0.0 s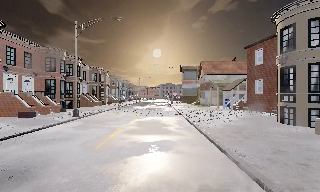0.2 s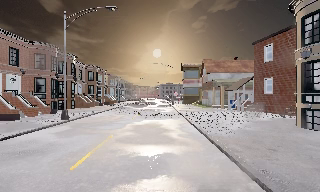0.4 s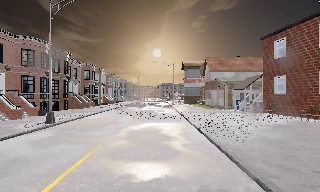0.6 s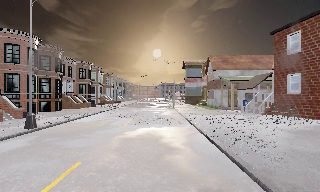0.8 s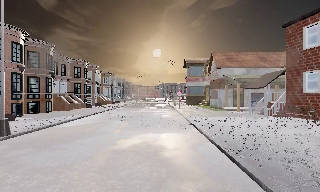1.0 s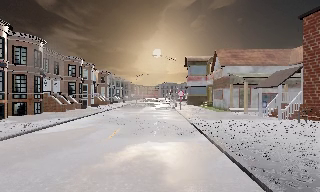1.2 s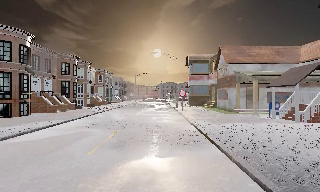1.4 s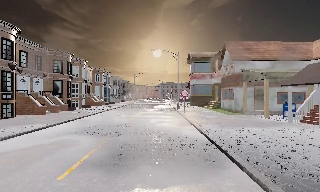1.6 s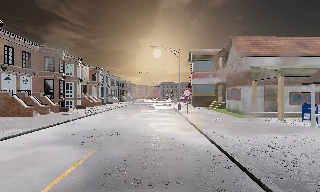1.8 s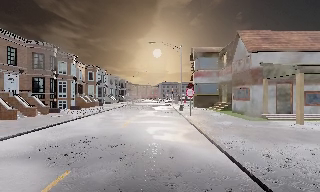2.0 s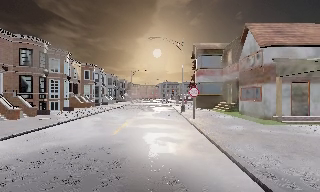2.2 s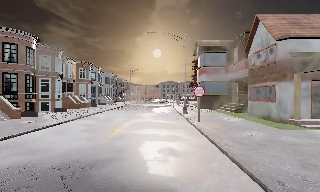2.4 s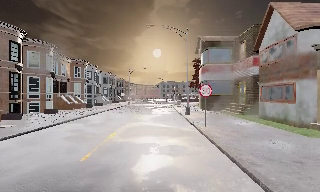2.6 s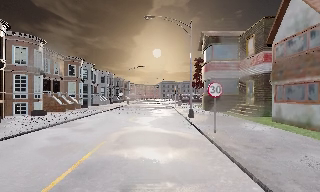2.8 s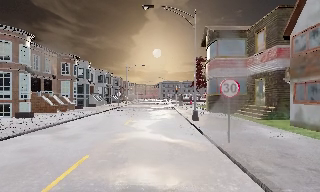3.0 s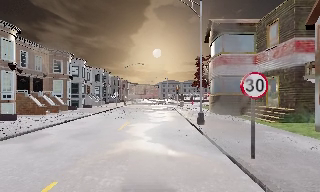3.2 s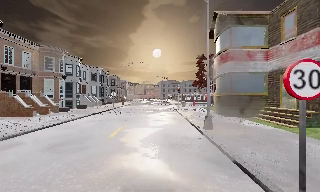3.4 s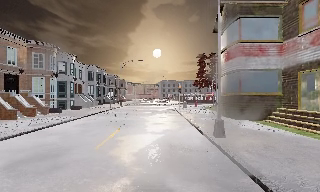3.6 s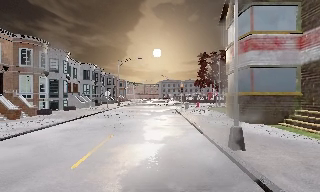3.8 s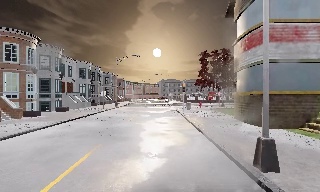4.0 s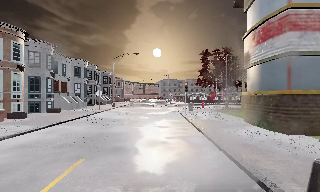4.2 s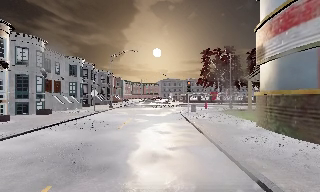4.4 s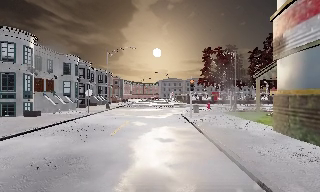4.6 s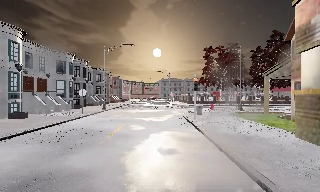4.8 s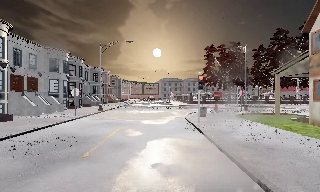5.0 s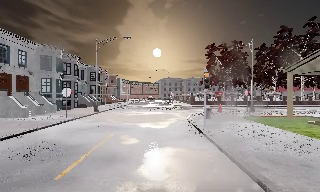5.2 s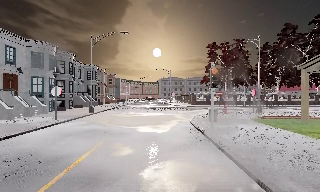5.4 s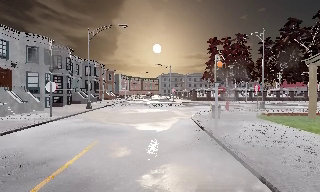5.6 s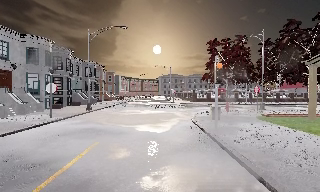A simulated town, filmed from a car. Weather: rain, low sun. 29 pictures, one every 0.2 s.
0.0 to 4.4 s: The camera travels forward, about 30 m, so what stands in front looms larger.
4.4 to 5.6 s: The camera travels forward, about 5 m, so what stands in front looms larger. It loses speed.
The film runs forward here.
